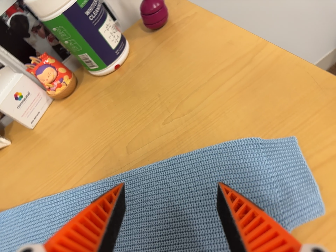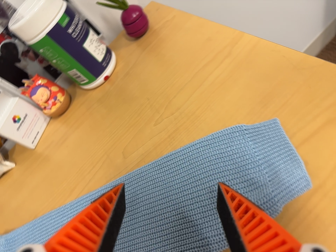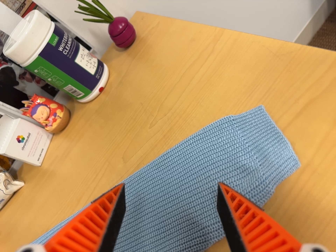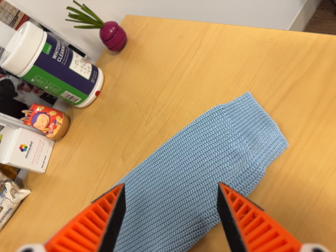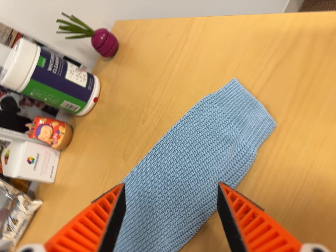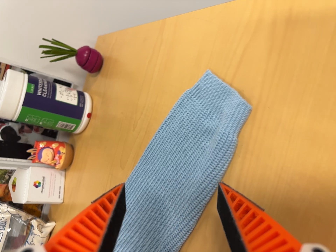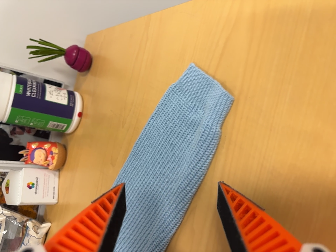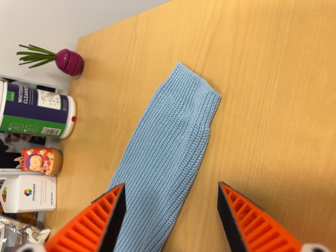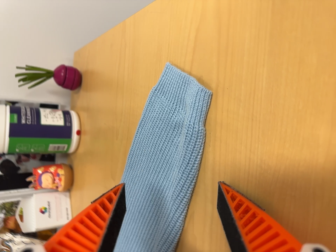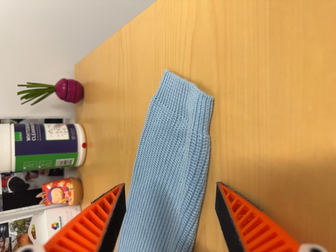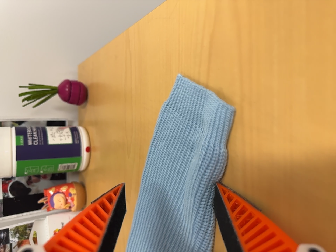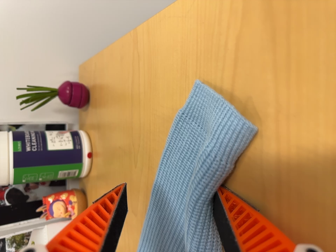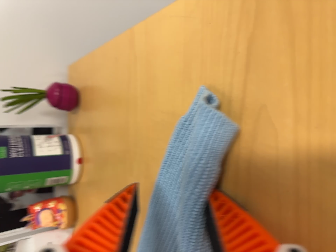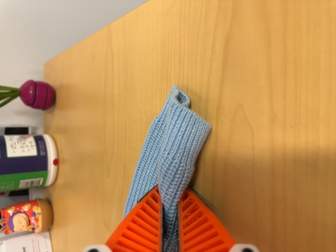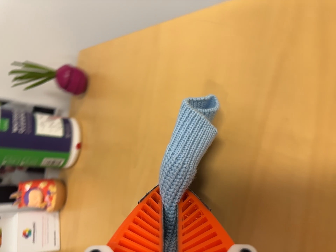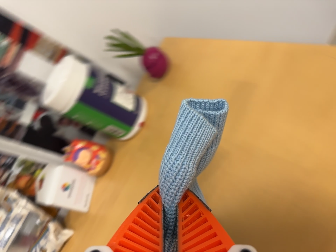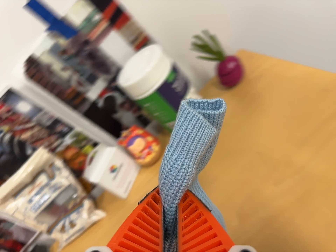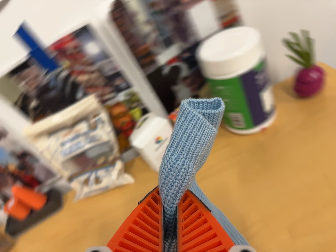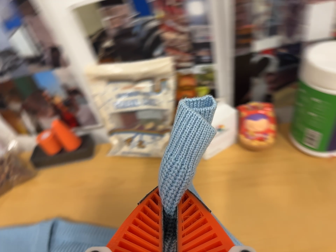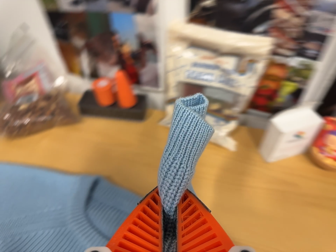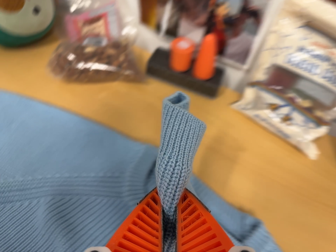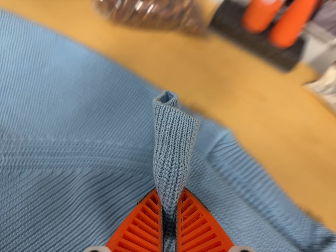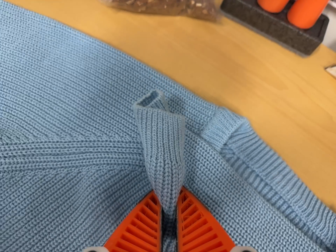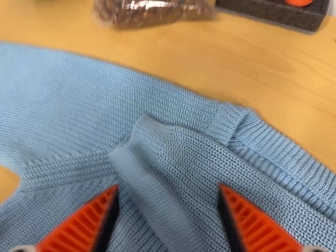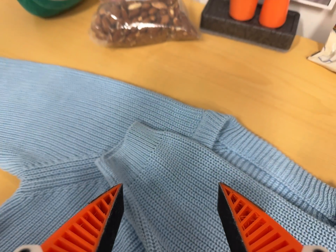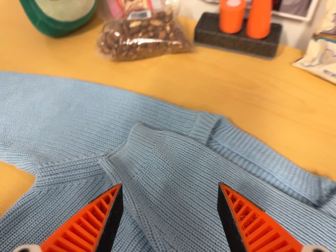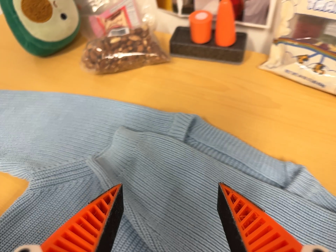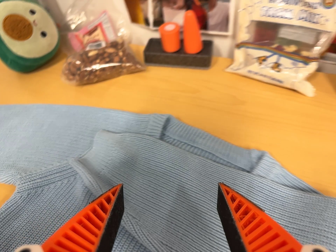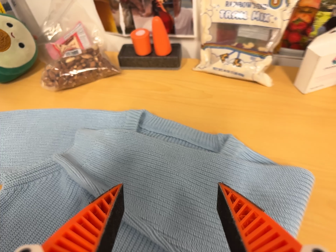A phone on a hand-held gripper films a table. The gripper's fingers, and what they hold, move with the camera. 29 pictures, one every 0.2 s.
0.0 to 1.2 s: The camera travels to its right and toward the bottom of its view, about 14 cm. It rolls about its line of sight by about 35 degrees, and the scene rotates counterclockwise.
1.2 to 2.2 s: The camera travels forward, about 8 cm, so what stands in front looms larger. It rolls about its line of sight by about 15 degrees, and the scene rotates counterclockwise.
2.2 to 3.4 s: The camera travels to its left, about 32 cm, so close, fixed things drift to the right. It rolls about its line of sight by about 65 degrees, and the scene rotates clockwise.
3.4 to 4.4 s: The scene slides to the right, as the camera pans about 10 degrees to its left. It travels to its left and forward, about 40 cm, so close, fixed things drift to the right. Its aim tips toward the bottom of its view by about 30 degrees, and the scene shifts upward. It rolls about its line of sight by about 60 degrees, and the scene rotates clockwise.
4.4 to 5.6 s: The camera travels backward, toward the bottom of its view and to its right, about 22 cm, so what stands in front gets smaller. Its aim tips toward the top of its view by about 20 degrees. It rolls about its line of sight by about 20 degrees, and the scene rotates counterclockwise.
The film runs forward here.
